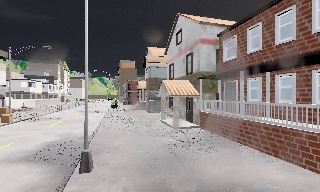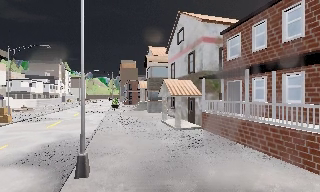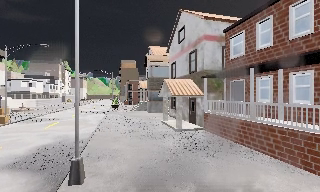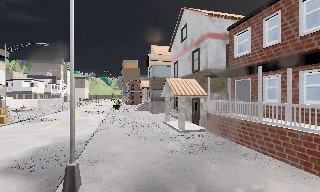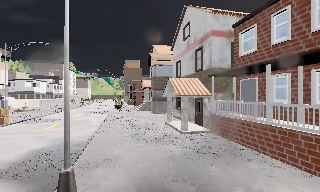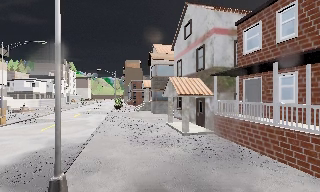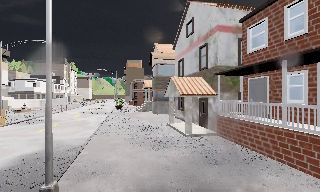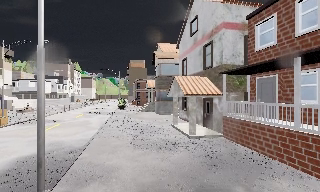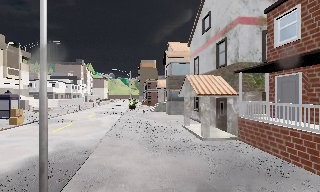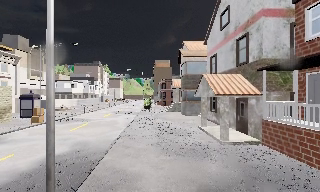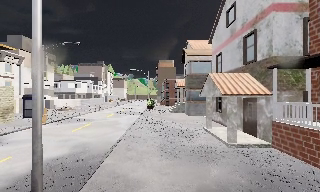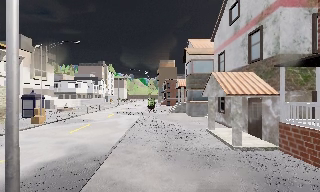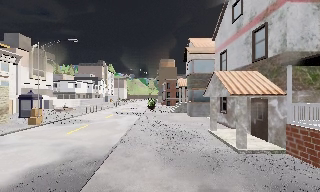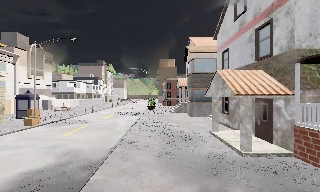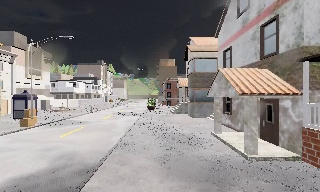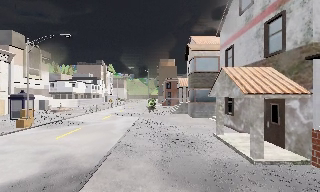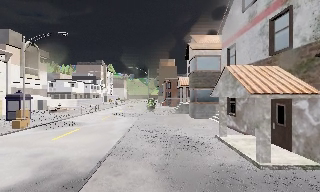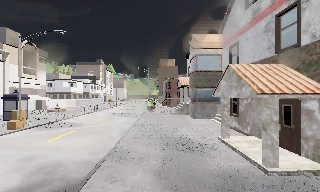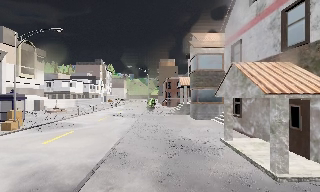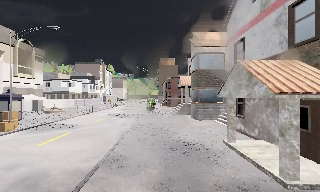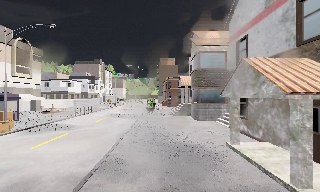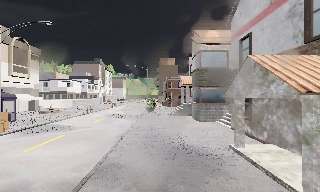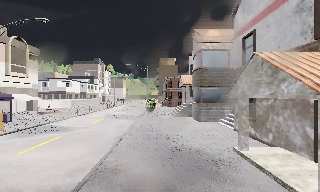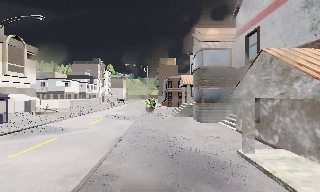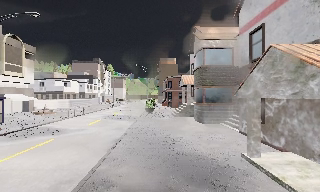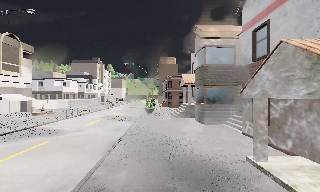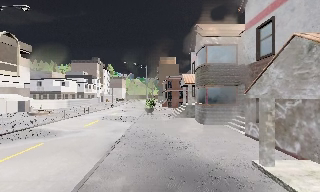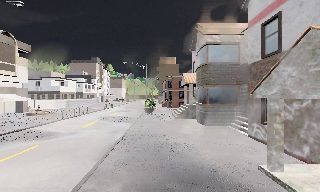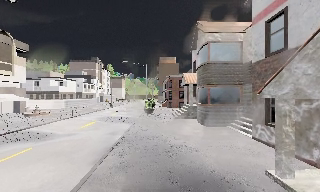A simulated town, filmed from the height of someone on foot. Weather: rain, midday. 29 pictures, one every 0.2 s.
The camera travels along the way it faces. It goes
forward.
0.0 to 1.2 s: The camera travels forward, about 2.5 m, so what stands in front looms larger.
1.2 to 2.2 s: The scene slides to the right, as the camera pans about 10 degrees to its left. It travels forward, about 2 m, so what stands in front looms larger.
2.2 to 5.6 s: The camera travels forward, about 7 m, so what stands in front looms larger.
The film runs forward here.
